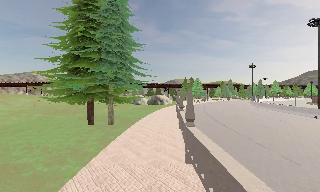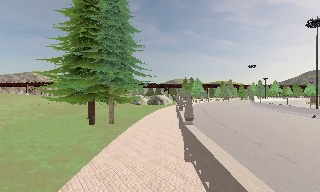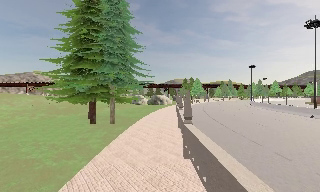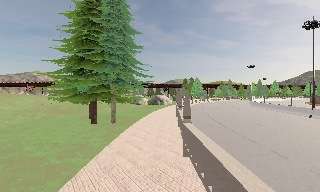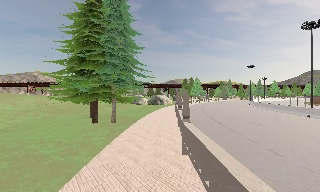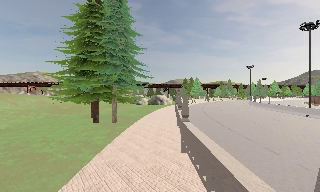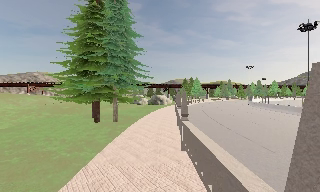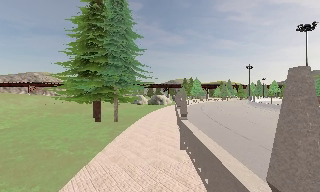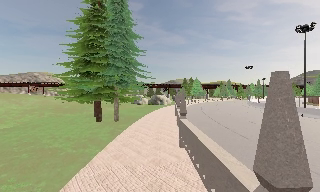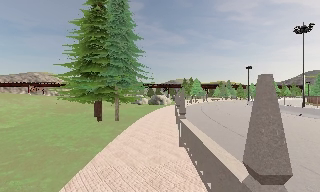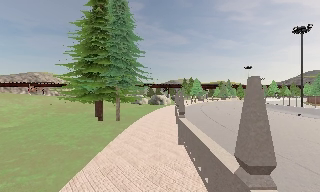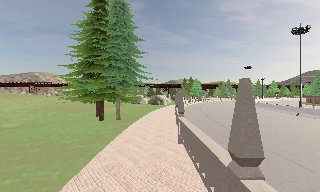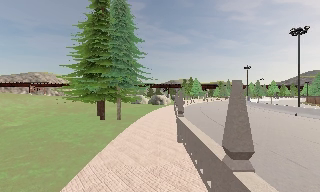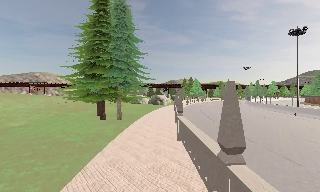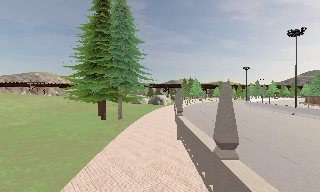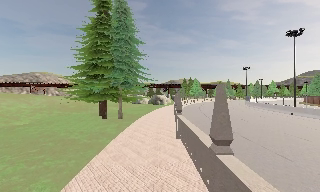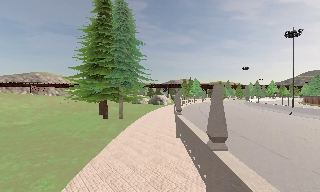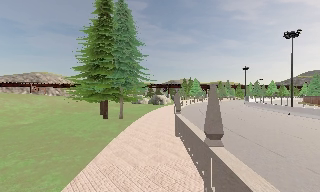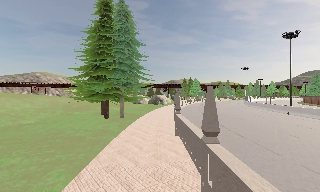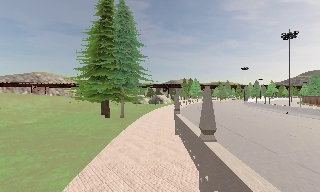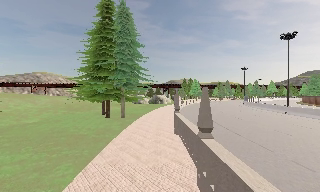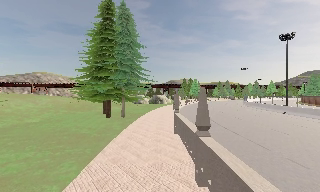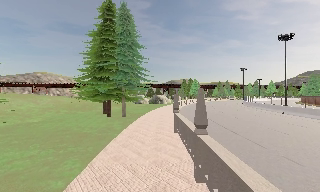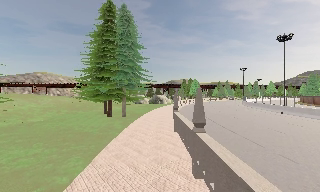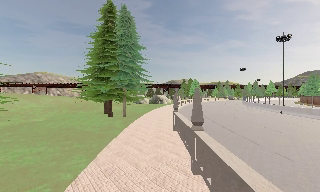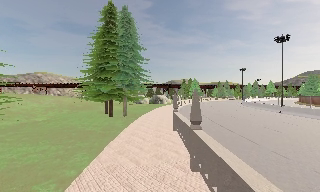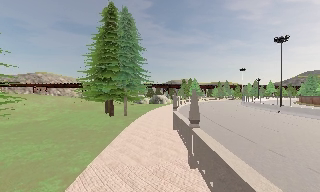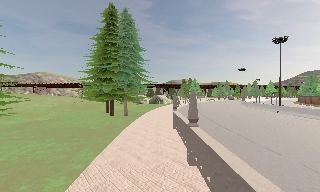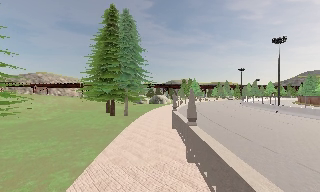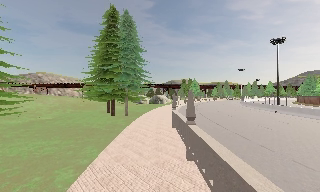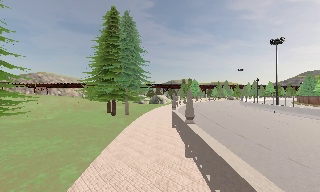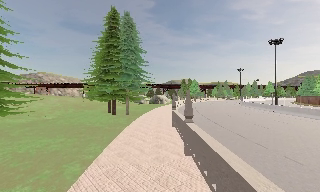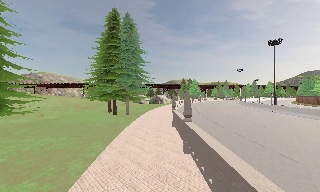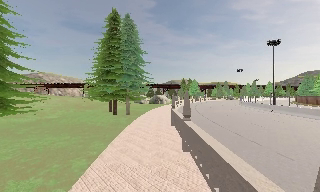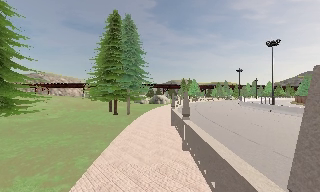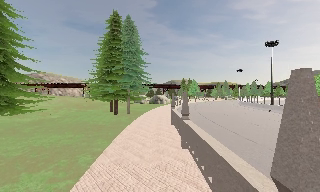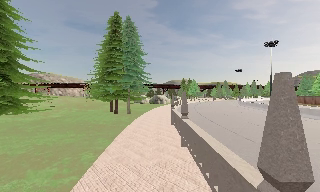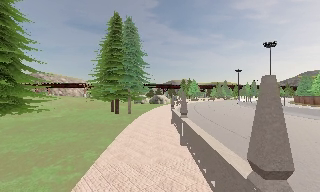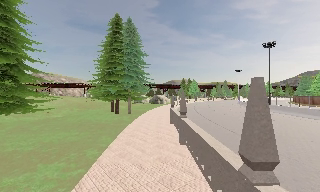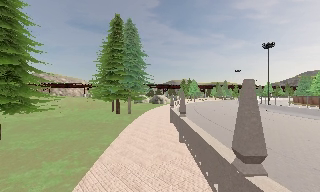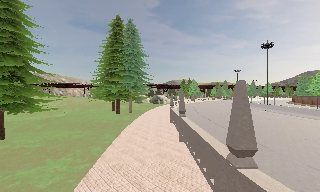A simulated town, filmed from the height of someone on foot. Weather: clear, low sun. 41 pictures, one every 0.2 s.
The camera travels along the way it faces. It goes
backward.
0.0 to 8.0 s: The camera travels backward, about 9 m, so what stands in front gets smaller.
The film runs backward here.
